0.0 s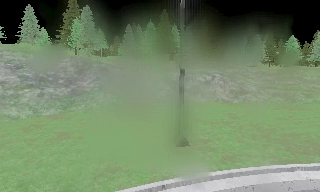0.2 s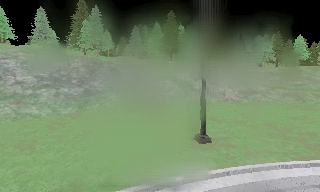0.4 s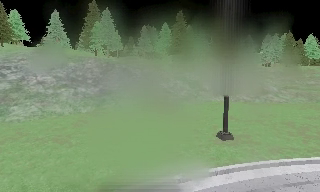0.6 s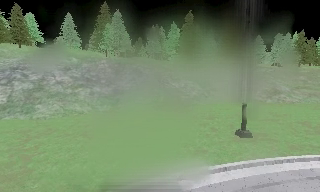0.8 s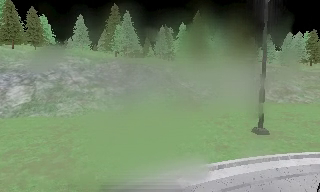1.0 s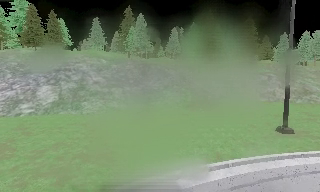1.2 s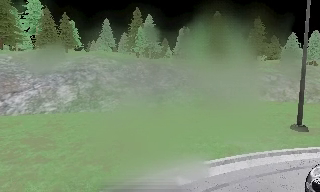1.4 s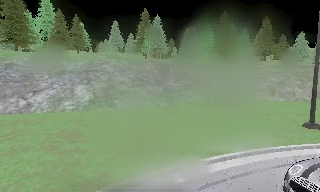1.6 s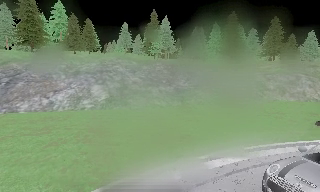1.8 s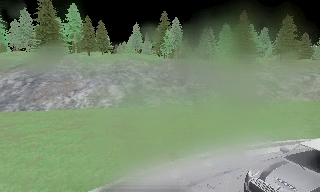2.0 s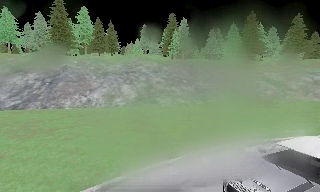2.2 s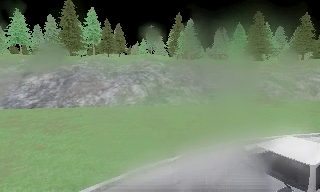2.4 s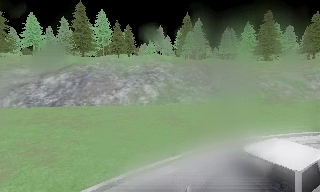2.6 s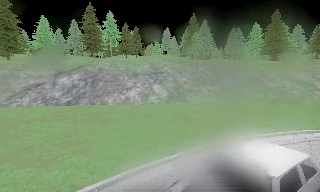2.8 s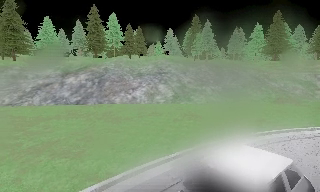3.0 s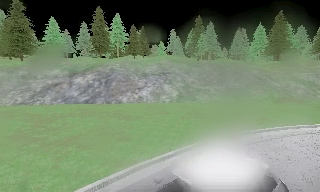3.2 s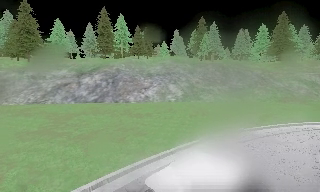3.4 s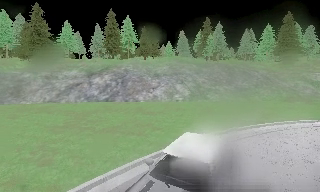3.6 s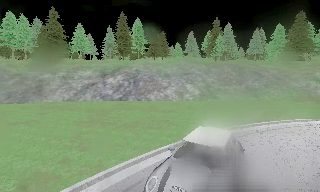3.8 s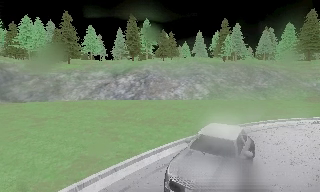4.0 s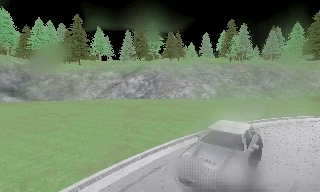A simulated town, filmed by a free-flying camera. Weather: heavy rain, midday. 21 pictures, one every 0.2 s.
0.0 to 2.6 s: The camera pans to its left, which is counterclockwise from overhead, by about 25 degrees. It travels to its left and backward, about 14 m, so close, fixed things drift to the right.
2.6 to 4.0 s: The camera travels backward and to its left, about 8 m, so what stands in front gets smaller.
The film runs forward here.
